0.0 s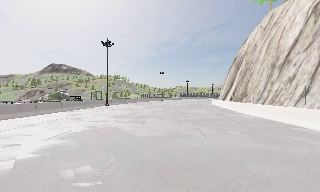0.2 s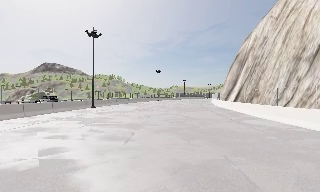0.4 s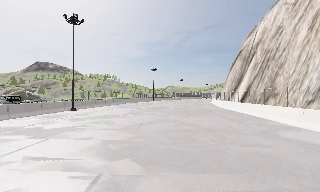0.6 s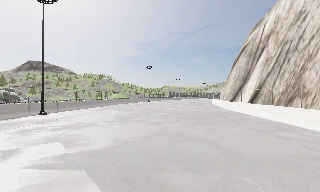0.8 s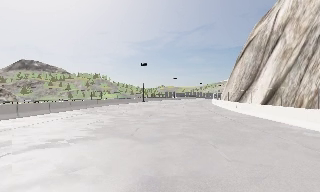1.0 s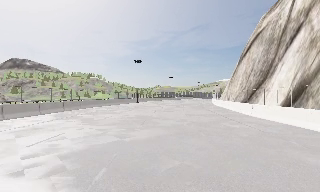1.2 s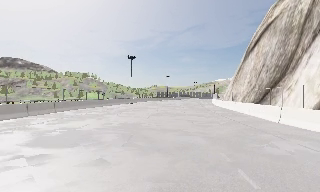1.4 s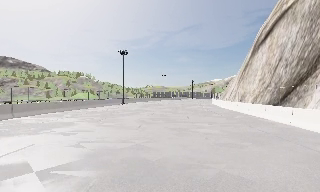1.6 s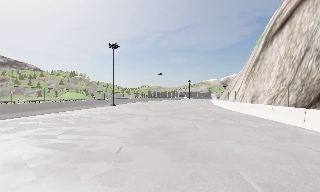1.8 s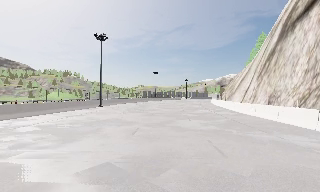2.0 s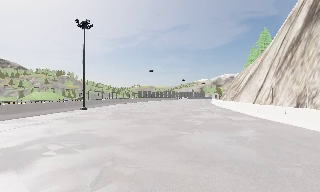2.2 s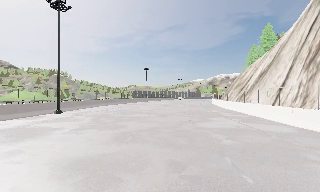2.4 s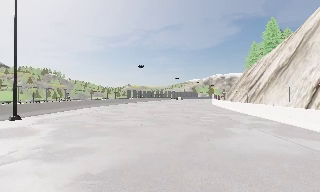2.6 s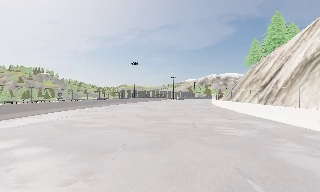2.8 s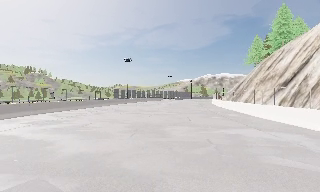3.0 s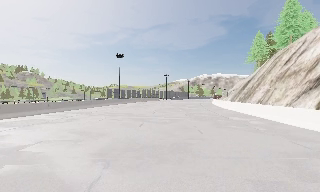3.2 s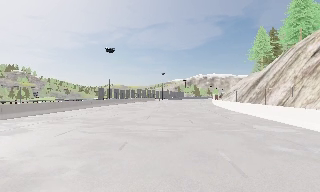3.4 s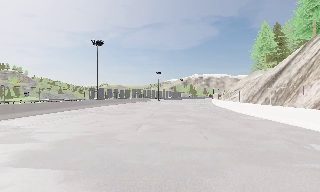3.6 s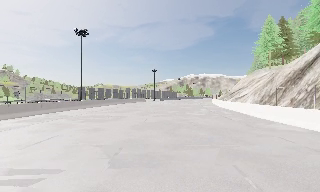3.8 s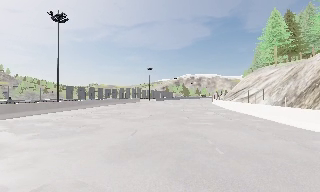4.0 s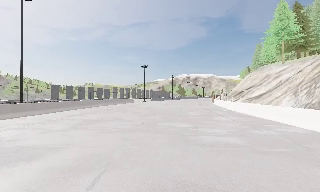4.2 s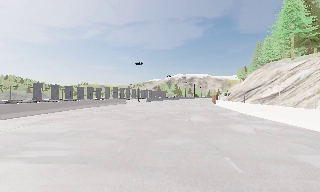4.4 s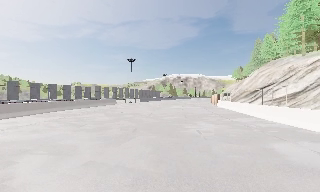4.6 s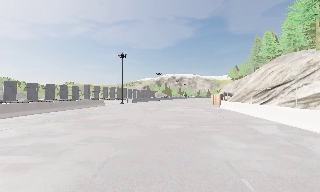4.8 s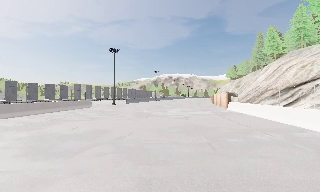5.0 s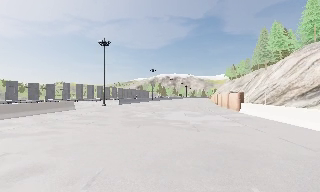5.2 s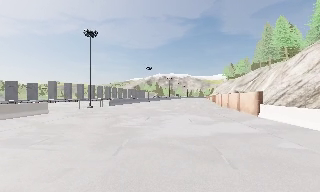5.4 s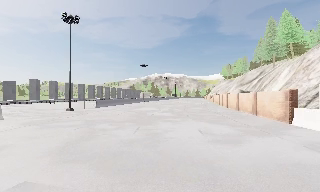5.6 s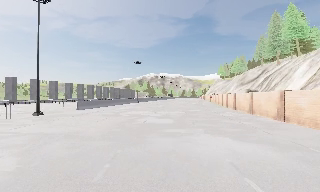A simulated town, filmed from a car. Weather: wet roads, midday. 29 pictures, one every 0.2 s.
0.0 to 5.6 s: The camera swings to its right by about 40 degrees, and the scene slides to the left. It travels forward, about 125 m.
The film runs forward here.
